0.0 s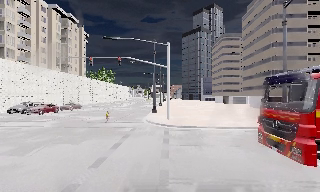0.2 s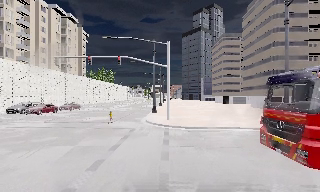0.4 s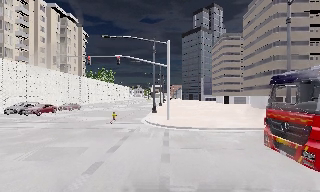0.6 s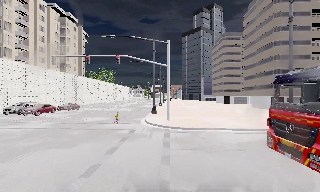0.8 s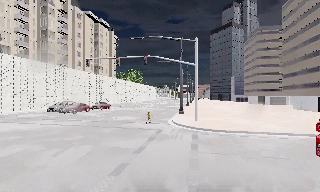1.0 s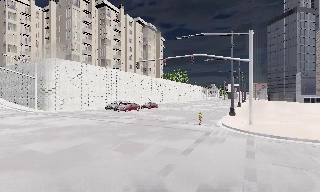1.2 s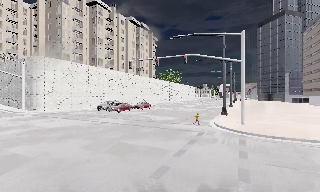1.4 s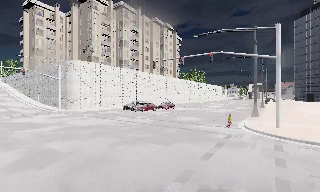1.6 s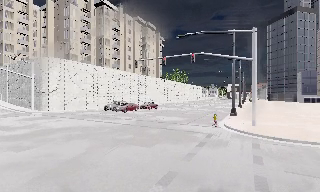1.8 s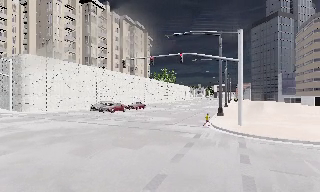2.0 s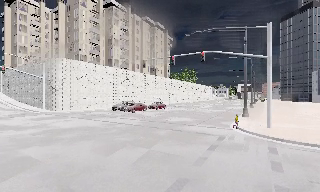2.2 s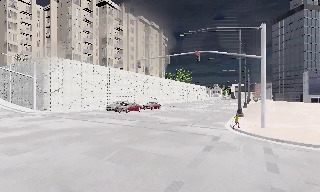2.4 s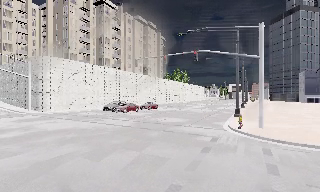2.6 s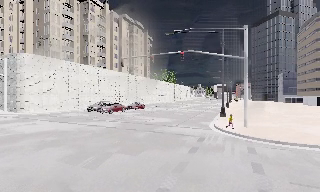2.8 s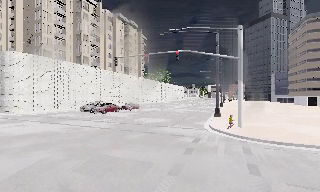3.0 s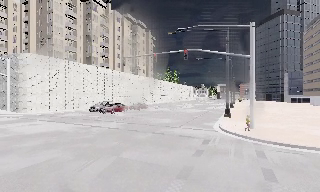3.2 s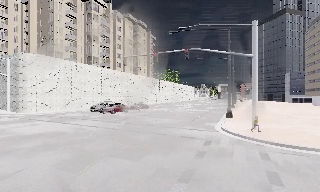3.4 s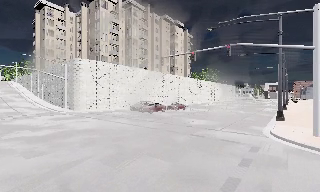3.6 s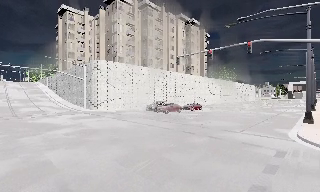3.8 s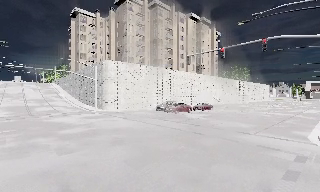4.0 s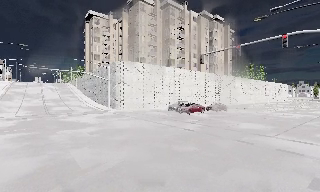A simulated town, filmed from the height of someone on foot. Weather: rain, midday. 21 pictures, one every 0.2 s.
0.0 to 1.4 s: The scene slides to the right, as the camera pans about 30 degrees to its left. It travels forward, about 1.5 m.
1.4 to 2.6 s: The scene slides to the left, as the camera pans about 10 degrees to its right. It travels forward, about 1 m, so what stands in front looms larger.
2.6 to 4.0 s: The camera swings to its left by about 30 degrees, and the scene slides to the right. It travels forward, about 1.5 m, so what stands in front looms larger.
The film runs forward here.
